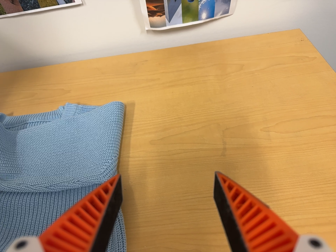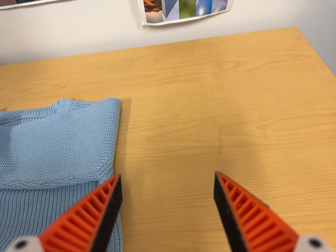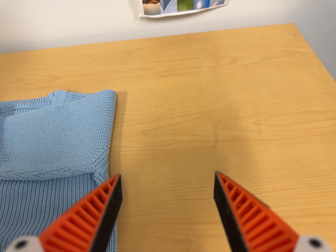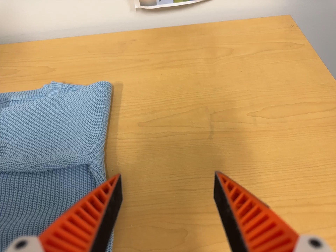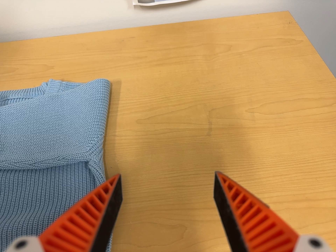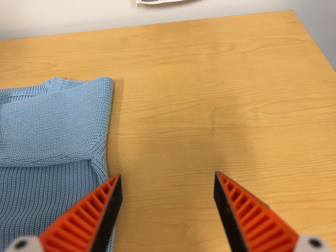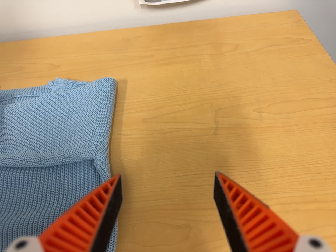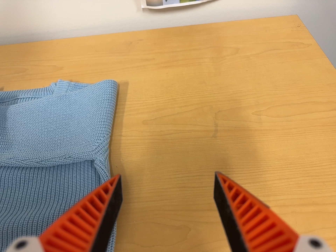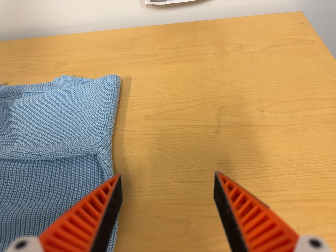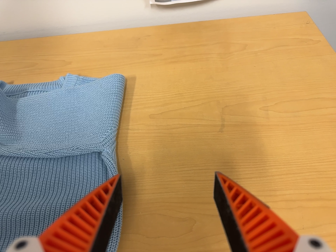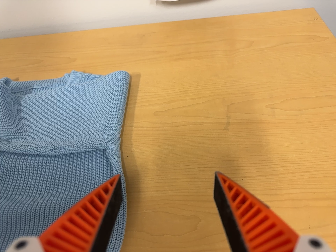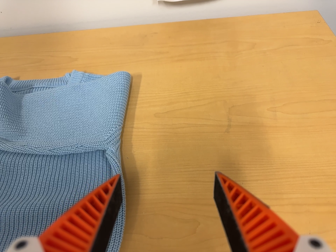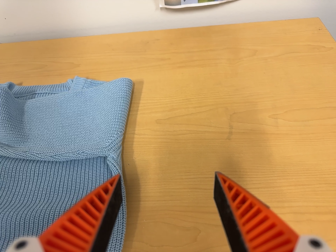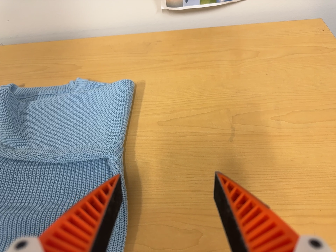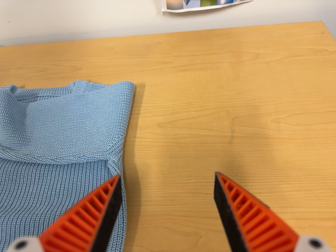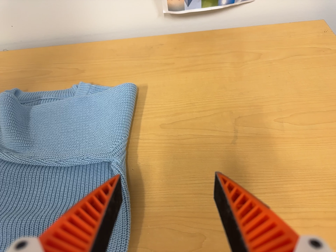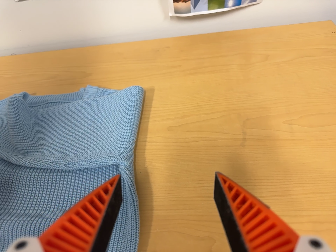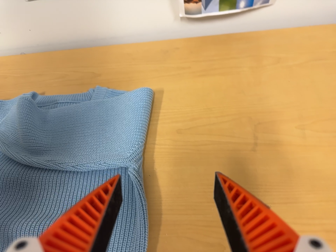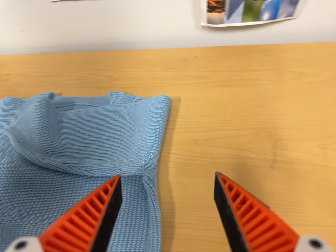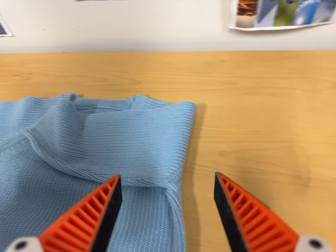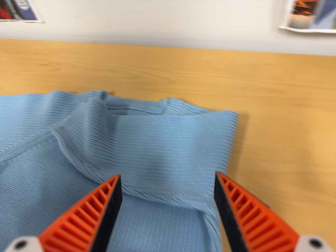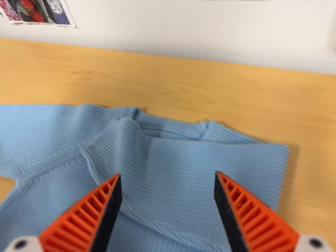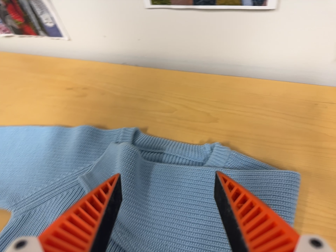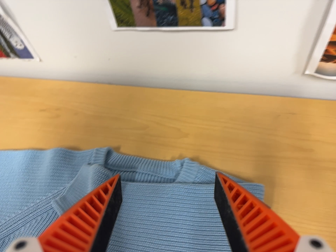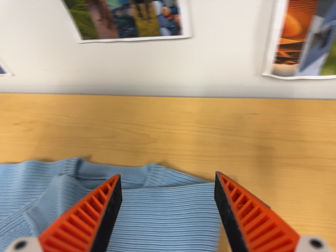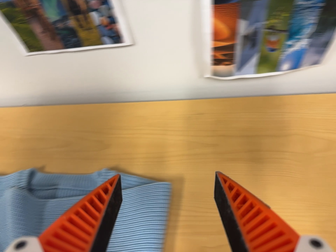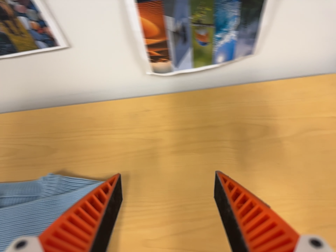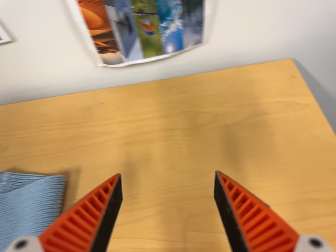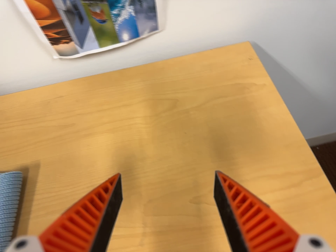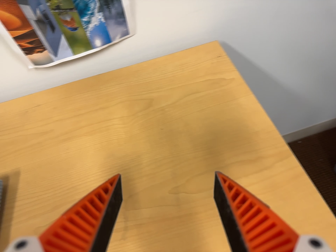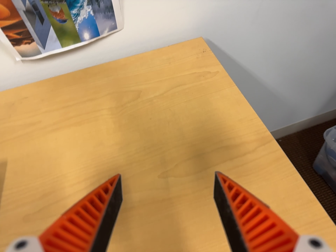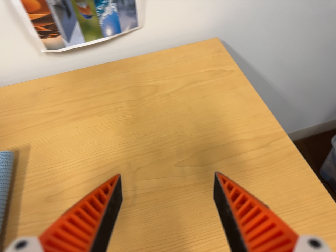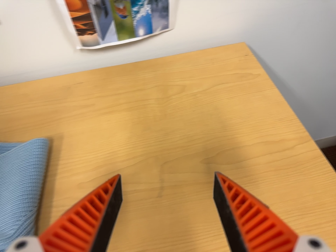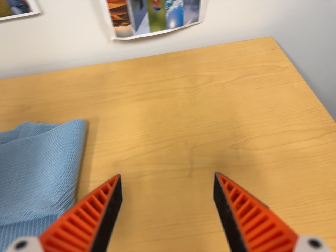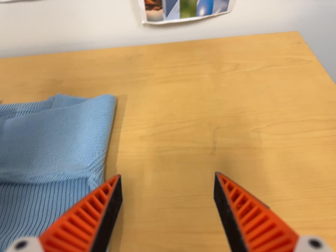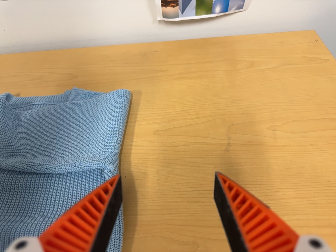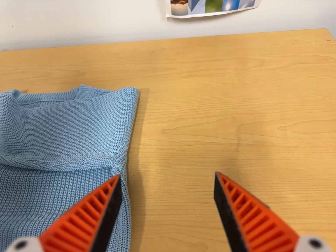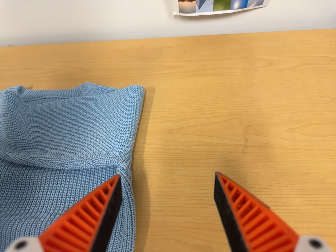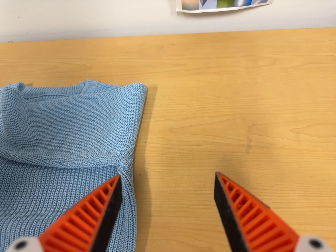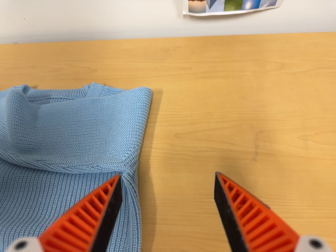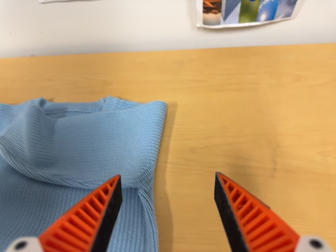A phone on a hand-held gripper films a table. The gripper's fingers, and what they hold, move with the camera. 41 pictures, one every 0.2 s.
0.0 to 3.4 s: The camera shifts only a little, or ends up much as it began.
3.4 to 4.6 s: The camera travels toward the top of its view, forward and to its left, about 22 cm, so close, fixed things drift downward. It rolls about its line of sight by about 10 degrees, and the scene rotates clockwise.
4.6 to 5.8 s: The scene slides to the left, as the camera pans about 20 degrees to its right. It travels to its right, about 30 cm, so close, fixed things drift to the left. It rolls about its line of sight by about 25 degrees, and the scene rotates counterclockwise.
5.8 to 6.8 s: The camera travels toward the bottom of its view, to its left and backward, about 18 cm, so close, fixed things drift upward. It rolls about its line of sight by about 10 degrees, and the scene rotates clockwise.
6.8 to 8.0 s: The camera travels to its left, about 5 cm, so close, fixed things drift to the right.
The film runs backward here.
